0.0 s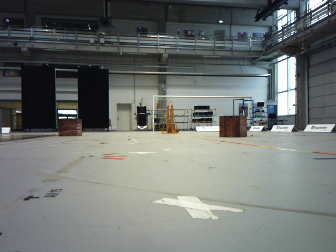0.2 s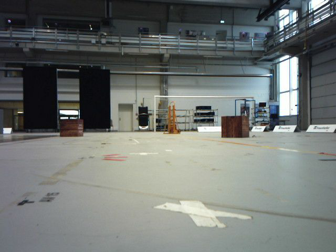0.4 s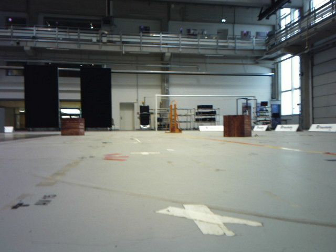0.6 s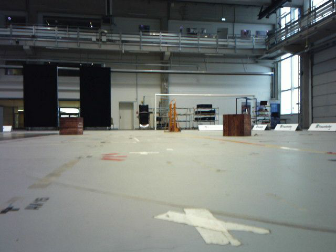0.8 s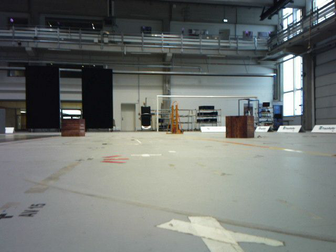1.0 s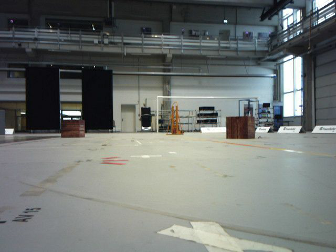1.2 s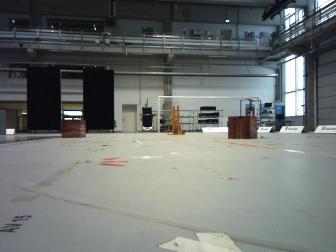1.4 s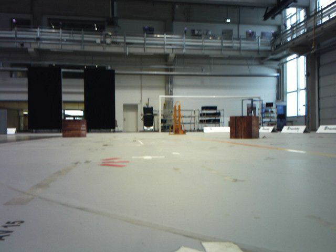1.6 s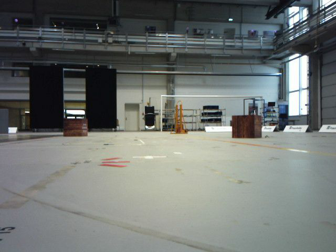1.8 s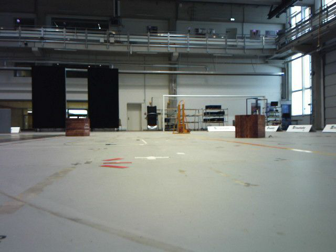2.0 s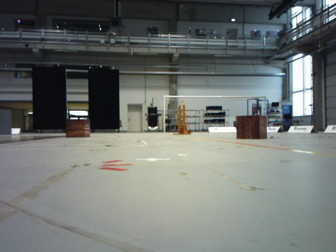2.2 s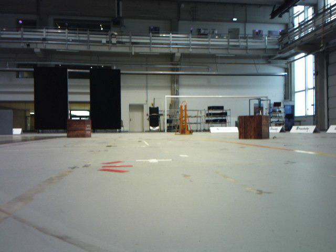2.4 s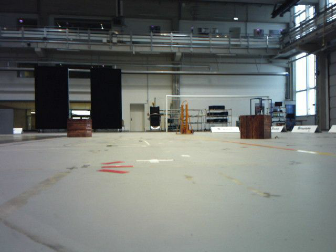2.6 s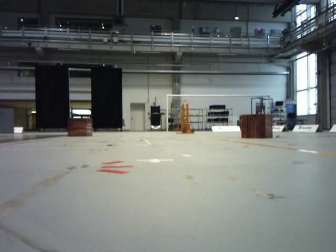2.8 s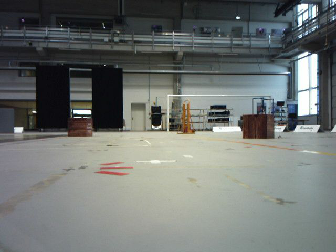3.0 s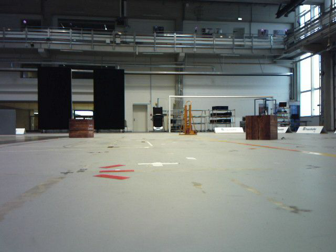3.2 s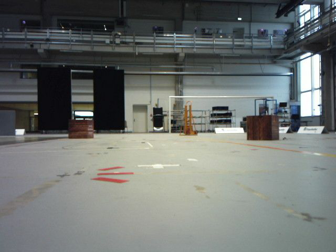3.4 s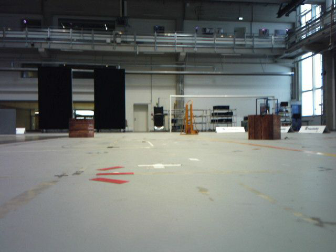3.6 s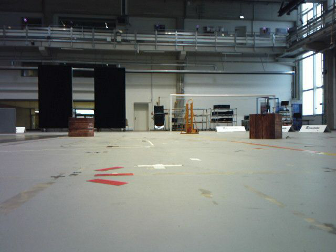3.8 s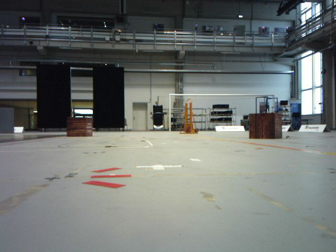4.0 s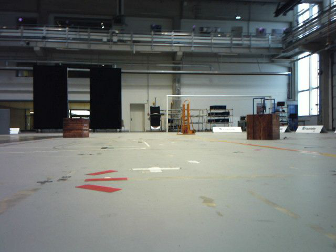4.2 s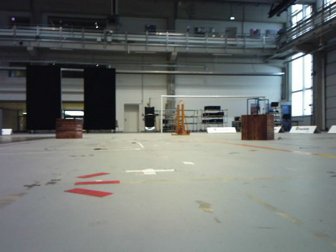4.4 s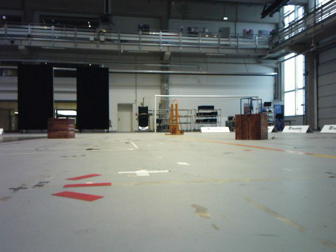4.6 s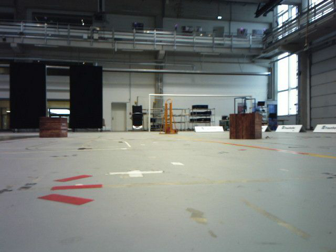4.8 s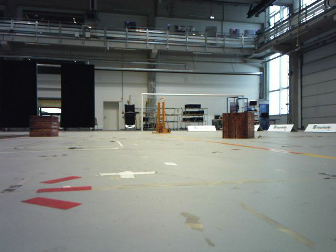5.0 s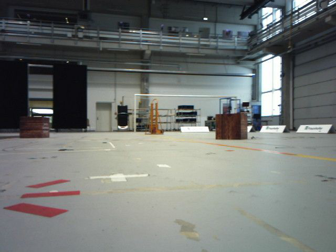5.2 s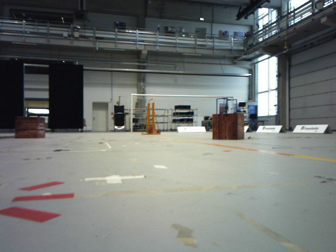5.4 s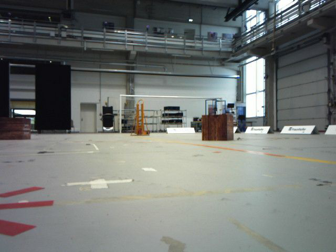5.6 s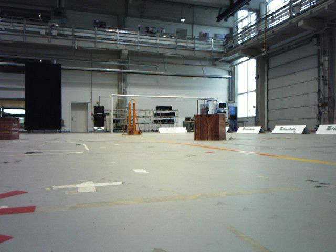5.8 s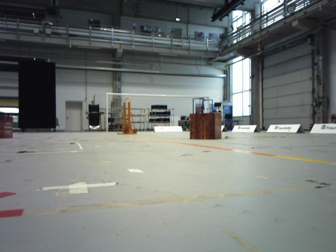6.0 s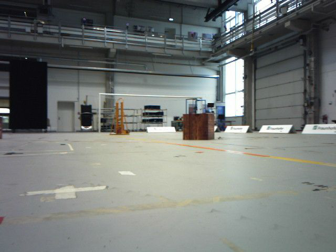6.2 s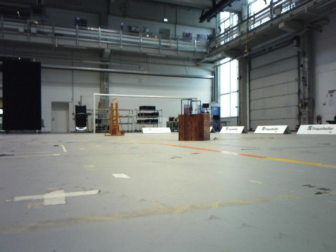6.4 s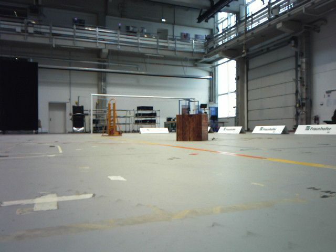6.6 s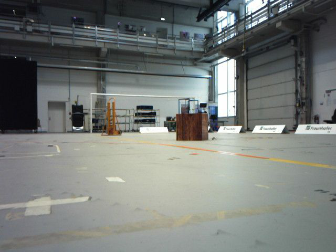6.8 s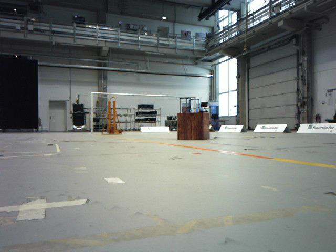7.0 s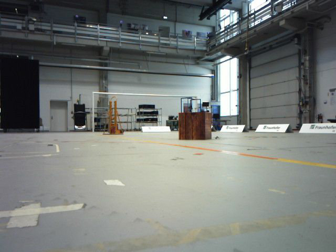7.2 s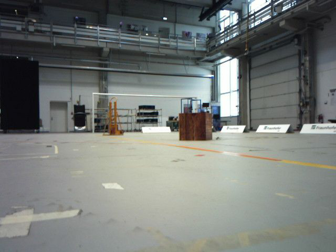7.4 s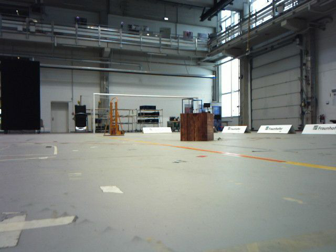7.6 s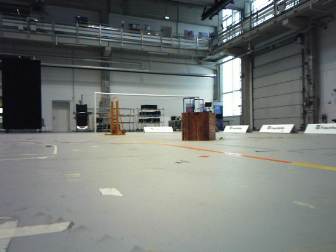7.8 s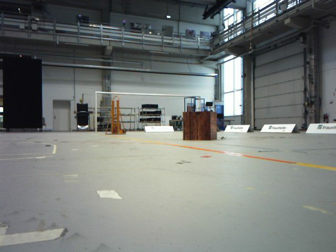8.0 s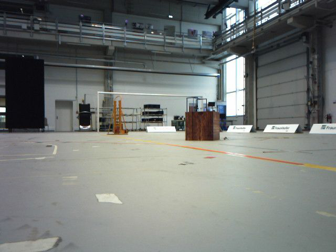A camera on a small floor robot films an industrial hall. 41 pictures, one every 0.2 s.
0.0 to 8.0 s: The scene slides to the left, as the camera pans about 10 degrees to its right. It travels forward, about 1.6 m, so what stands in front looms larger.
The film runs forward here.
